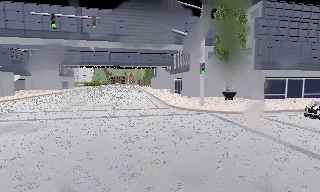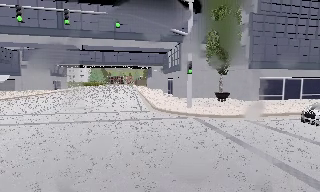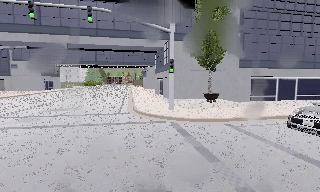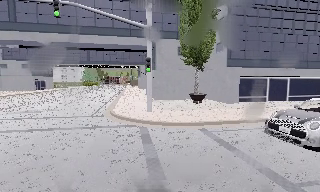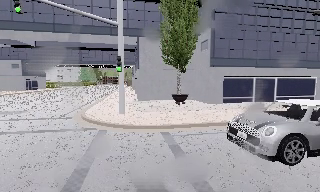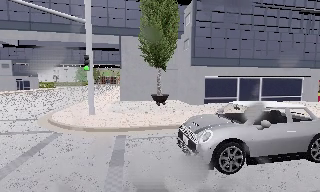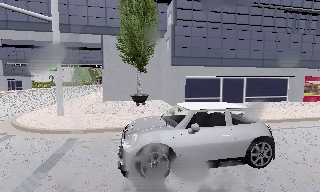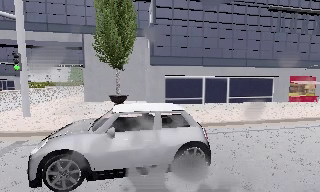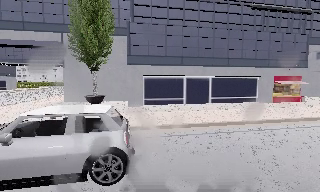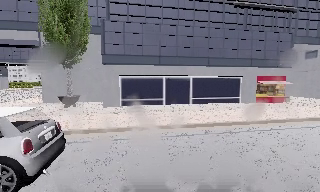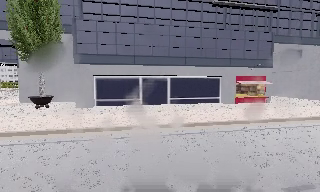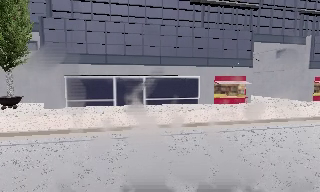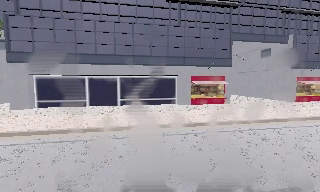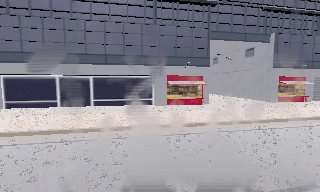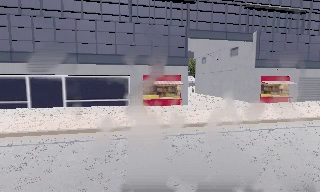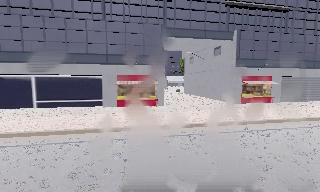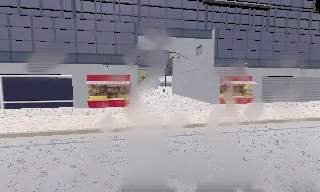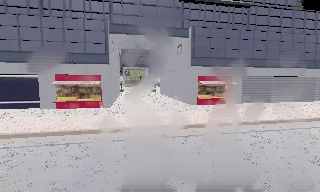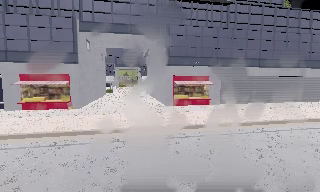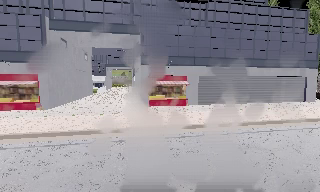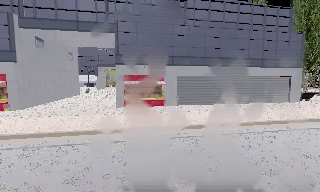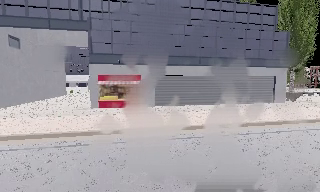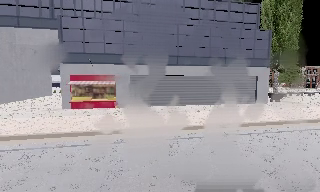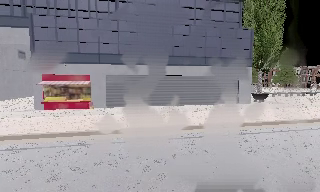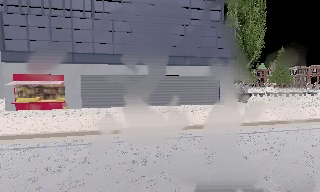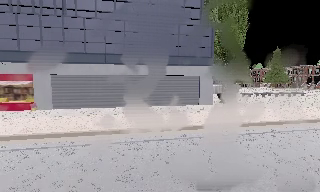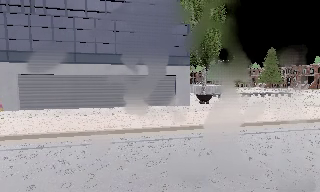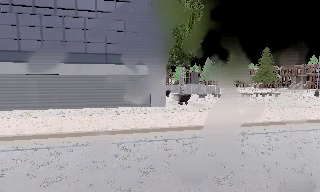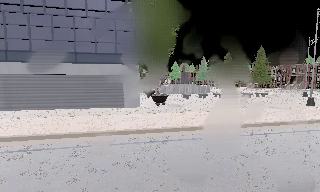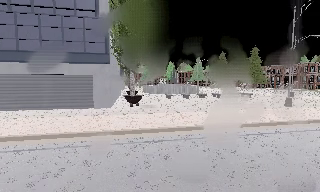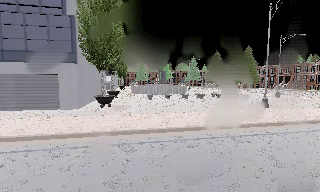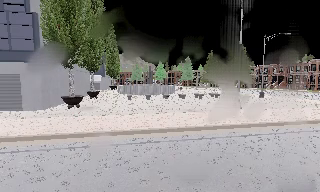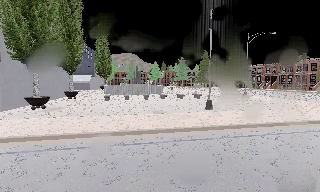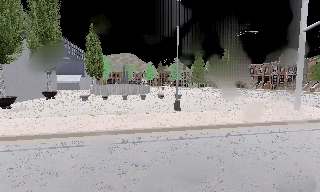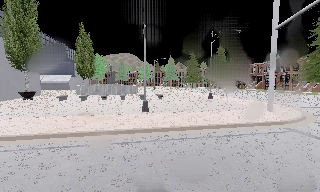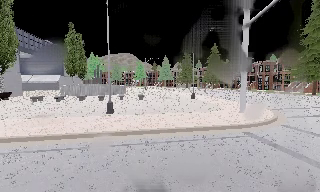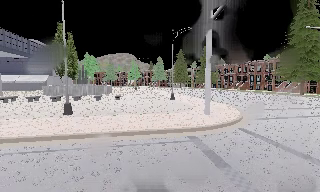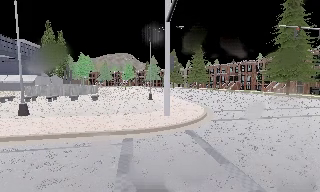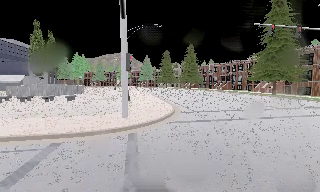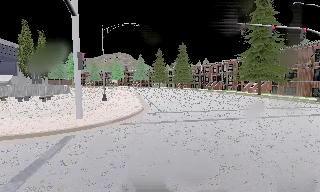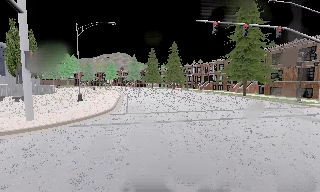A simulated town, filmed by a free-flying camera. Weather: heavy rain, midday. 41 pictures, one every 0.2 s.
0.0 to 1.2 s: The camera travels to its right and forward, about 10 m, so close, fixed things drift to the left.
1.2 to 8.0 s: The camera travels to its right, about 70 m, so close, fixed things drift to the left.
The film runs backward here.
